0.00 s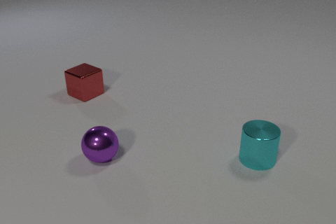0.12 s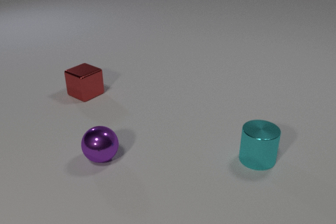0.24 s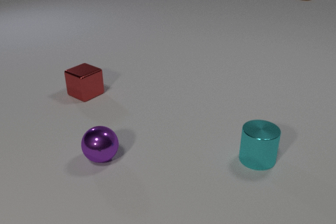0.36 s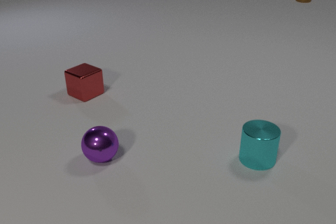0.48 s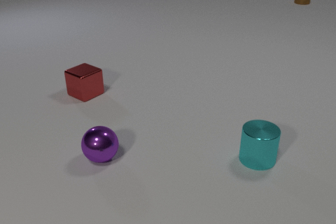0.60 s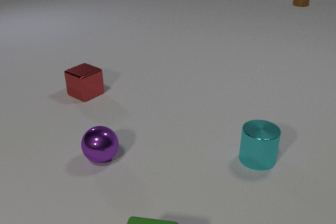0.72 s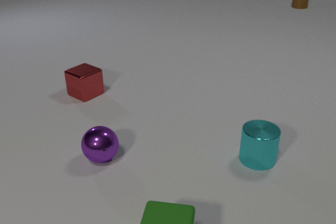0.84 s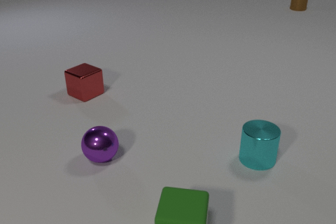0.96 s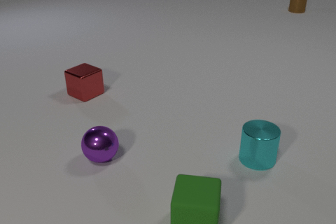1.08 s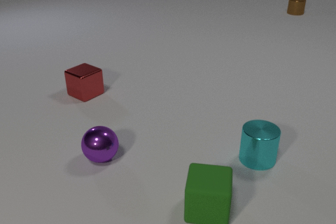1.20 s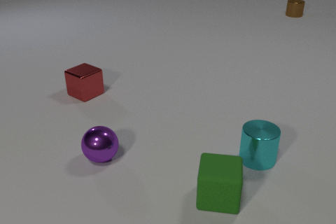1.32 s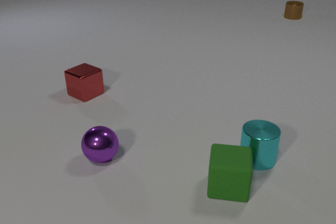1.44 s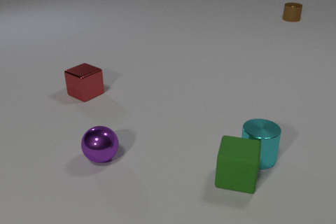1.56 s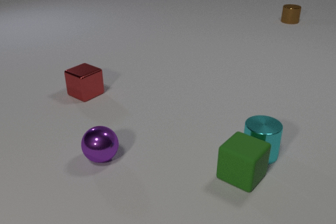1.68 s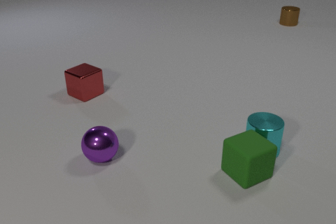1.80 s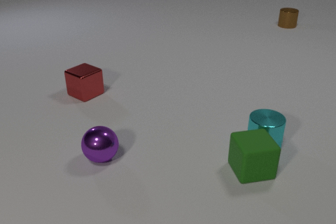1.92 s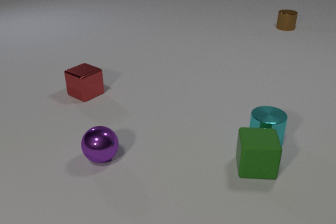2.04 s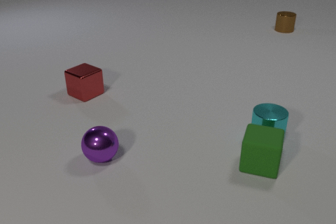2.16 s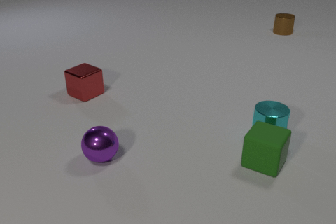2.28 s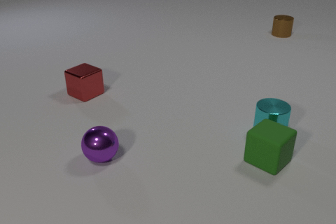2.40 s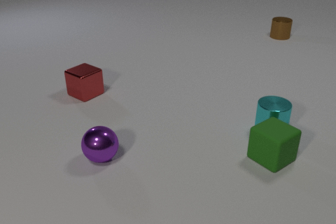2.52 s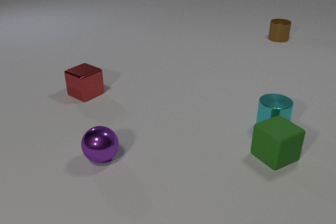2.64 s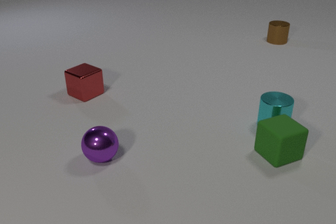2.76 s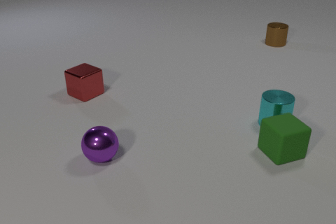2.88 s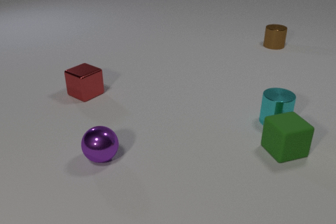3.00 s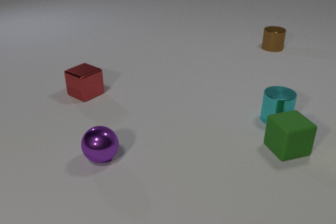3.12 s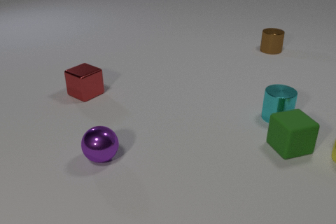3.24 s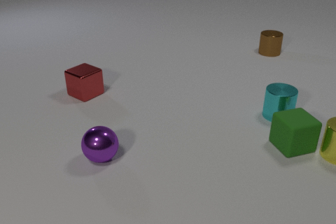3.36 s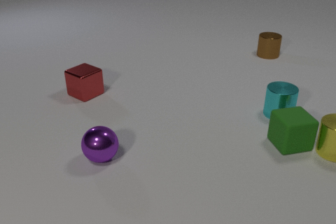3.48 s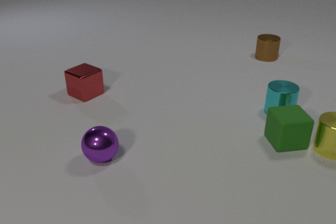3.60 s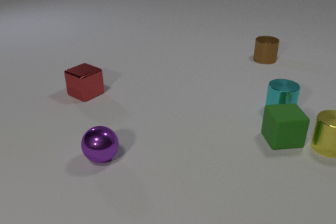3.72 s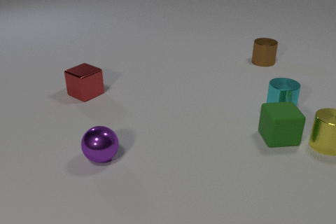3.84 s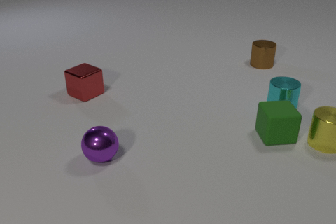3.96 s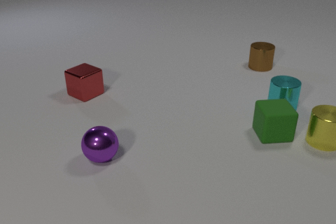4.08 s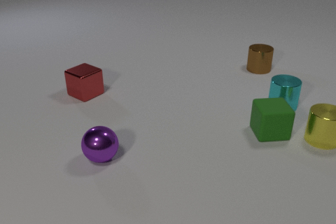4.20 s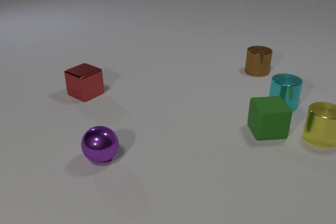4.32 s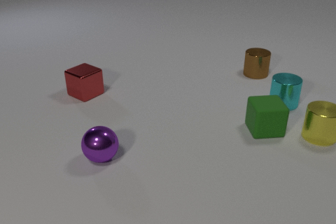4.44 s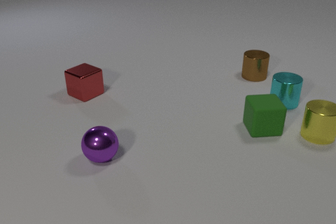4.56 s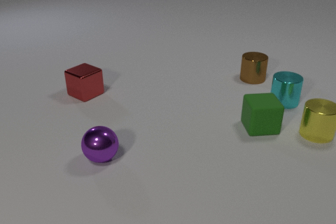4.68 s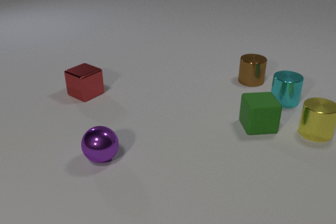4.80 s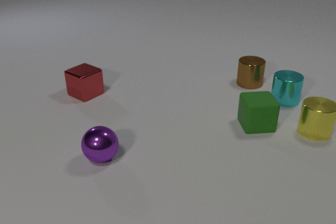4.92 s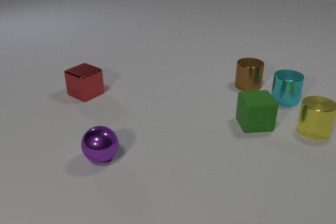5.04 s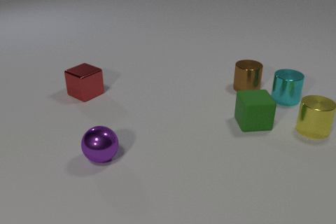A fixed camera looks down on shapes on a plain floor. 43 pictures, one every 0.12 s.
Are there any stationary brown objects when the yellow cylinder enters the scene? no.
How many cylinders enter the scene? 1.
What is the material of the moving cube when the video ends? rubber.
0.00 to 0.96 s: The green rubber cube comes in at the bottom edge, slides away from the camera and to the right. The brown metal cylinder slides toward the camera.
0.96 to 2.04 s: The green rubber cube slides away from the camera and to the right, spins clockwise seen from above by about 105 degrees, its near face sliding to the left. The cyan metal cylinder slides away from the camera. The brown metal cylinder slides toward the camera. The green rubber cube and the cyan metal cylinder collide.
2.04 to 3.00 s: The green rubber cube slides away from the camera and to the right, spins clockwise seen from above by about 60 degrees, its near face sliding to the left. The cyan metal cylinder slides away from the camera. The brown metal cylinder slides toward the camera.
3.00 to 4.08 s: The green rubber cube slides away from the camera and to the left. The cyan metal cylinder slides away from the camera. The yellow metal cylinder comes in at the right edge, slides to the left and away from the camera. The brown metal cylinder slides toward the camera. The green rubber cube and the yellow metal cylinder collide.
4.08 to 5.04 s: The green rubber cube slides to the left and away from the camera. The cyan metal cylinder slides away from the camera. The yellow metal cylinder slides away from the camera and to the left. The brown metal cylinder slides toward the camera.
